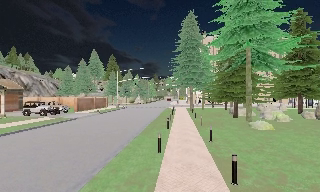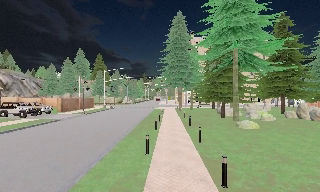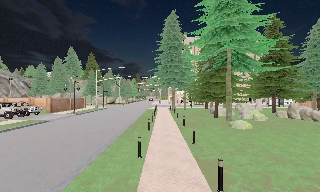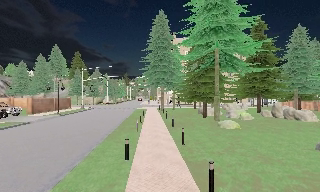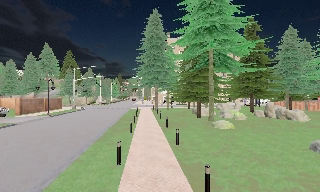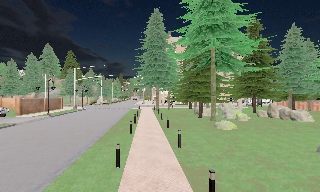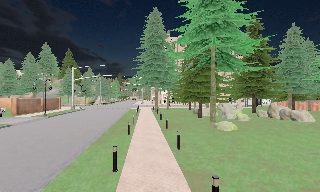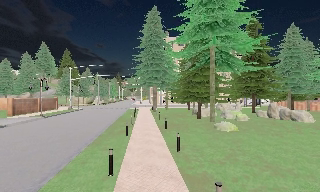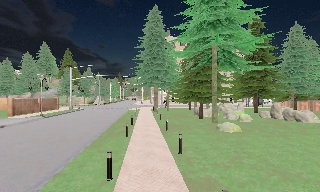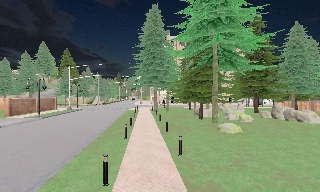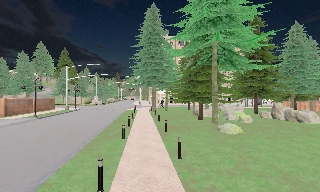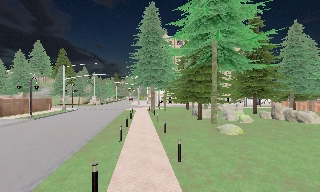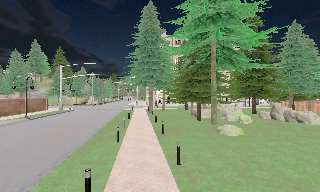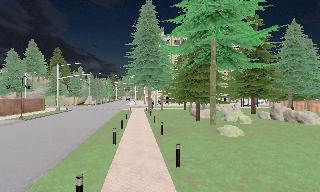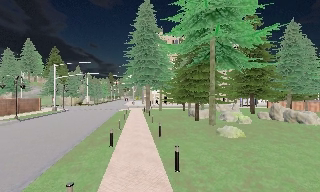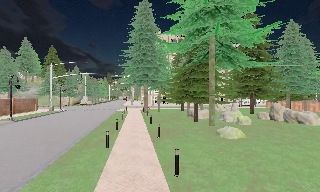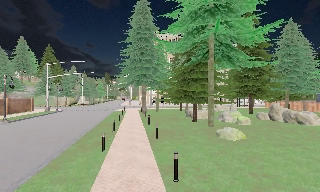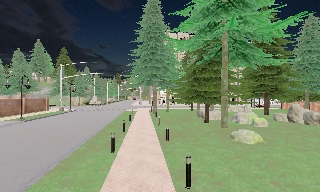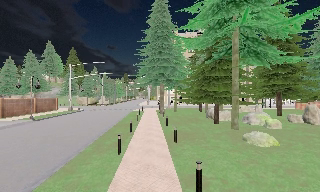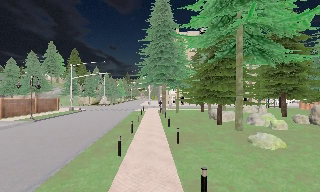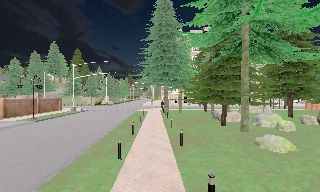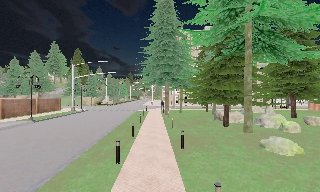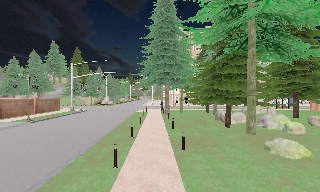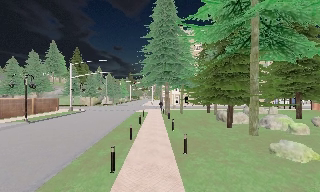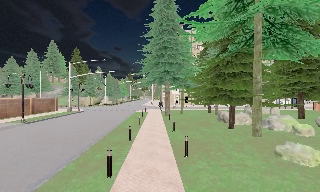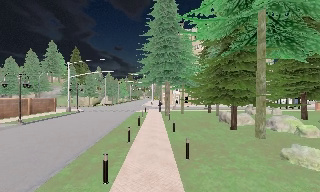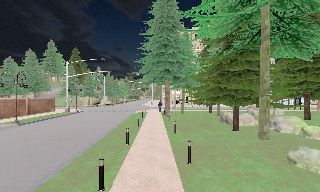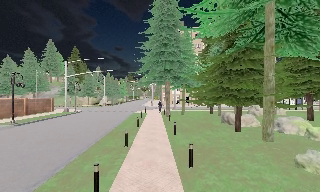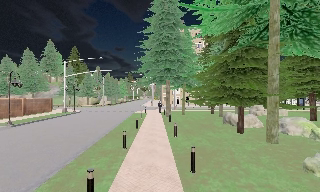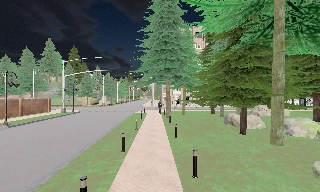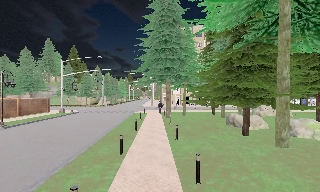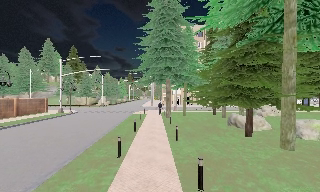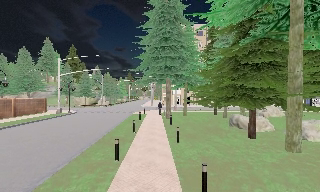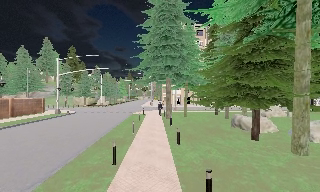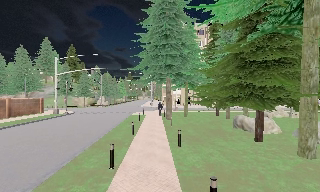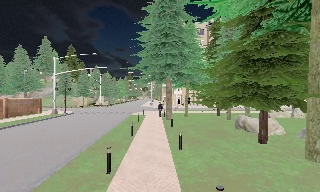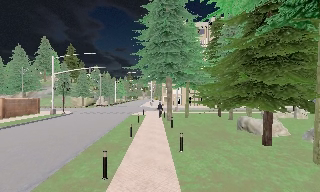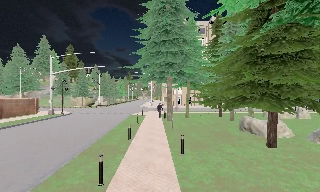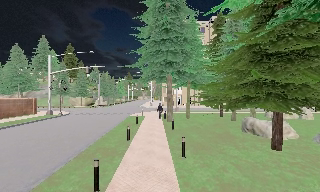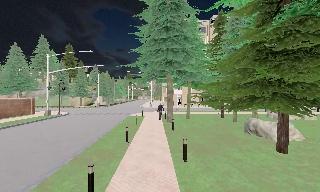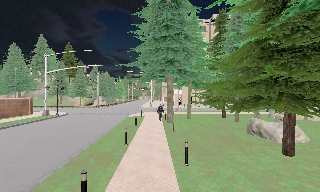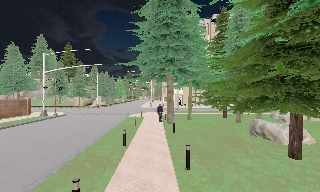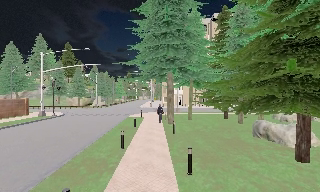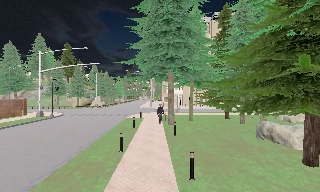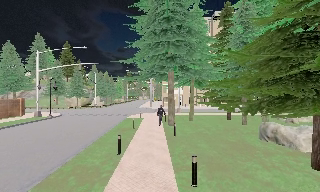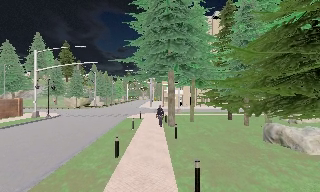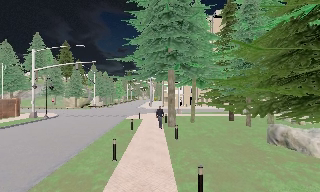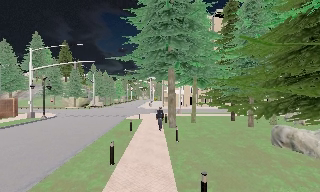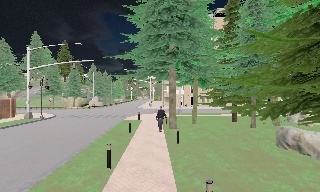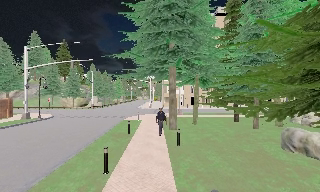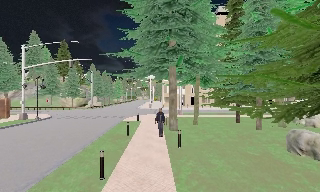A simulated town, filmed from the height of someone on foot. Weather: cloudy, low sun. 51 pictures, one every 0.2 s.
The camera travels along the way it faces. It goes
forward.
0.0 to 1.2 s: The camera swings to its right by about 10 degrees, and the scene slides to the left. It travels forward, about 1.5 m, so what stands in front looms larger.
1.2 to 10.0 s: The camera travels forward, about 14 m, so what stands in front looms larger.
The film runs forward here.
